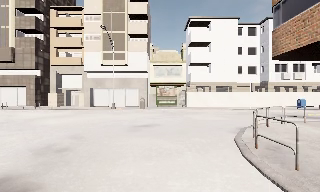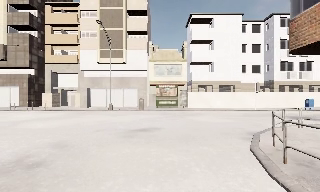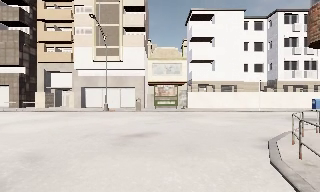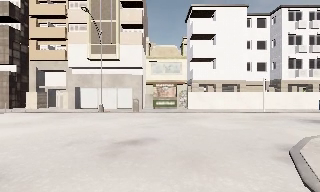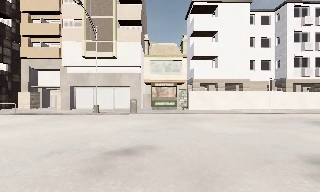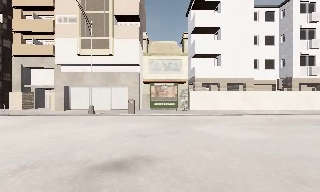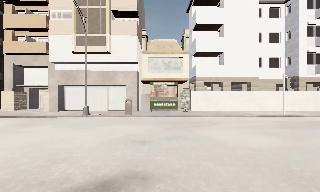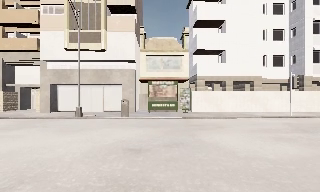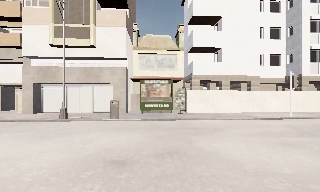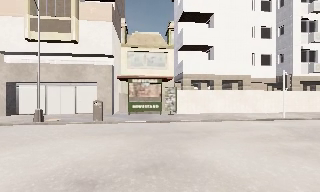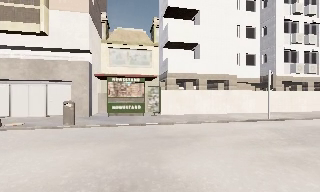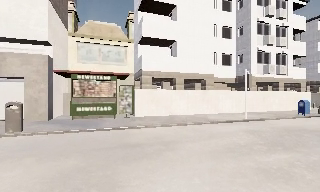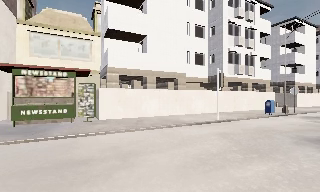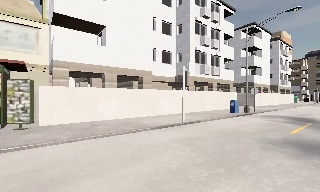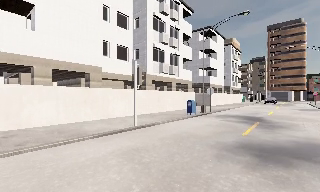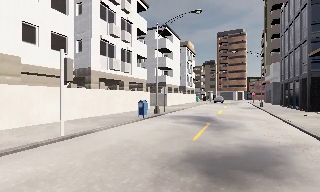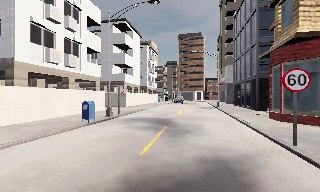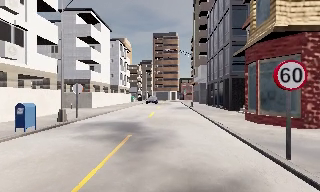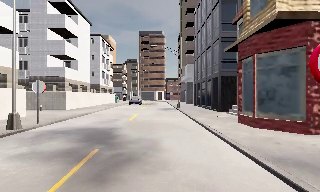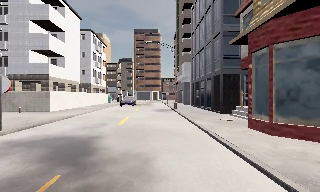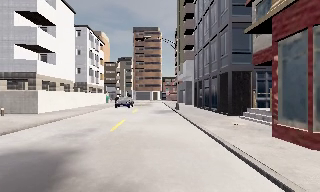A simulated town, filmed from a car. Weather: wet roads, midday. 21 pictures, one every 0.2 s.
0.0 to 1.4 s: The camera travels forward, about 6 m, so what stands in front looms larger.
1.4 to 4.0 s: The scene slides to the left, as the camera pans about 90 degrees to its right. It travels forward, about 16 m. It gains speed.
The film runs forward here.
